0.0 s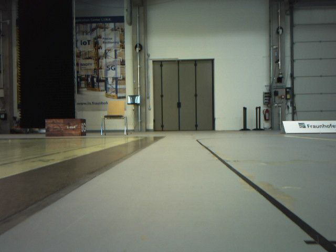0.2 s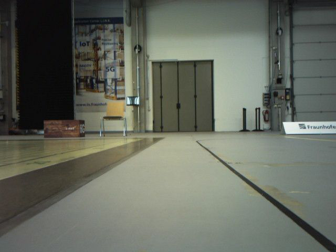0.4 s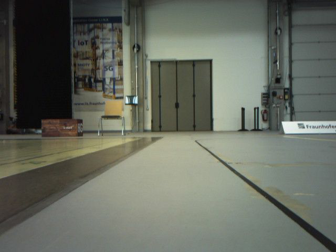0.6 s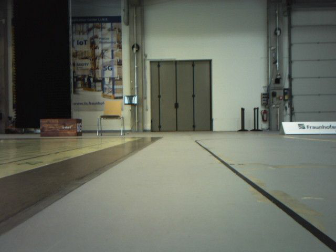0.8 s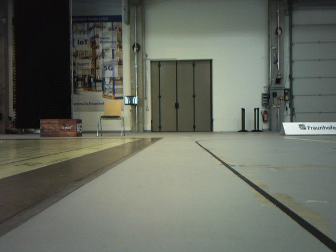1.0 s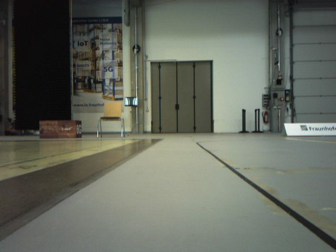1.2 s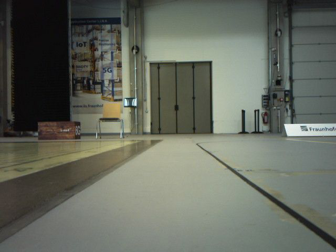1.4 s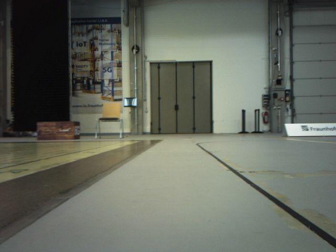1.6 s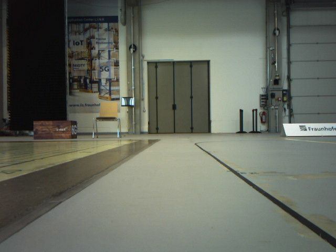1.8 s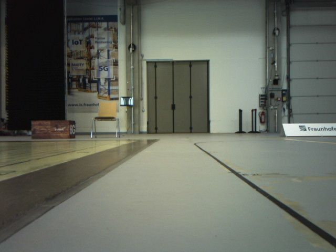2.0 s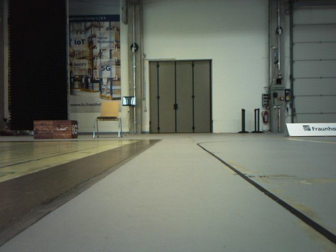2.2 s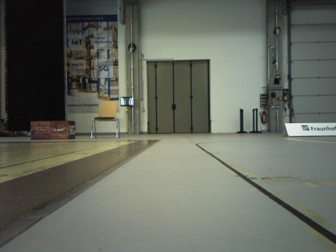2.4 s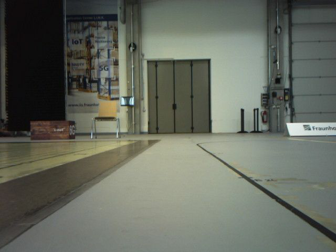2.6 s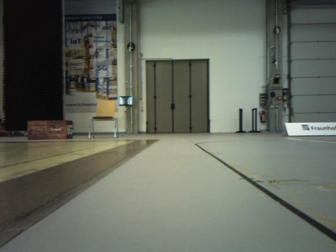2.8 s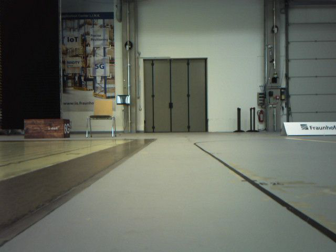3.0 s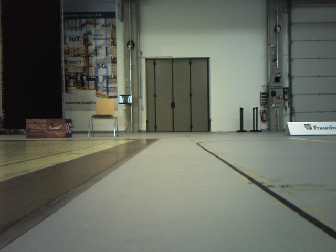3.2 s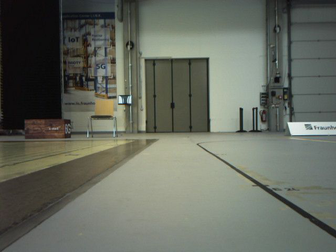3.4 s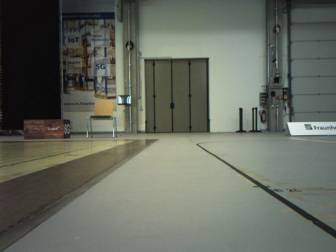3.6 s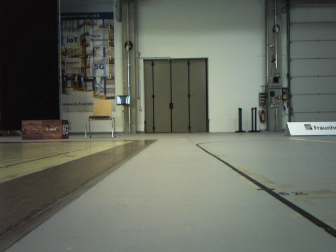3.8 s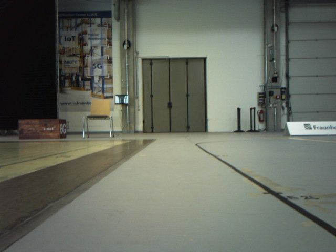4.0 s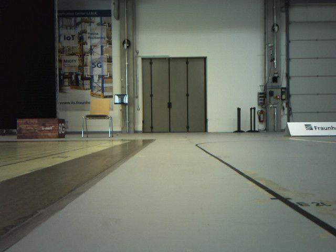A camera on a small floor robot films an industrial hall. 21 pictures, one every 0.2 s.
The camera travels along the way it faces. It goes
forward.
0.0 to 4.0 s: The camera travels forward, about 0.8 m, so what stands in front looms larger.
The film runs forward here.
